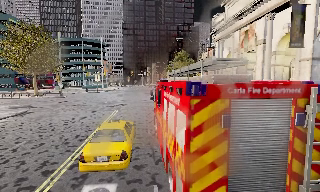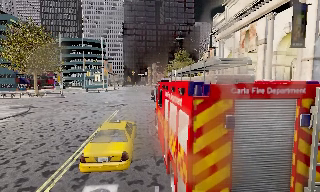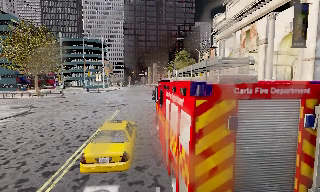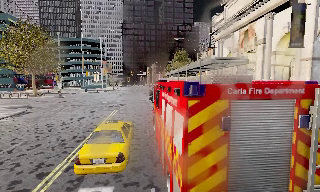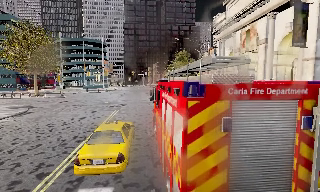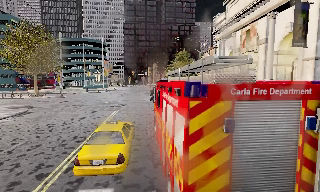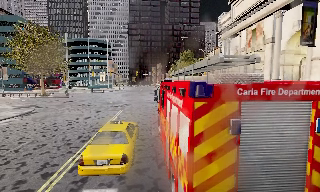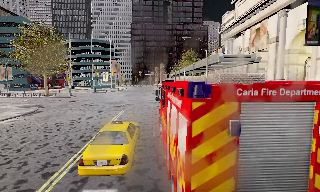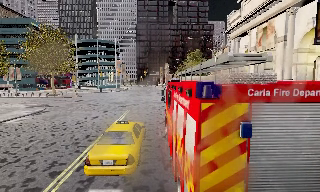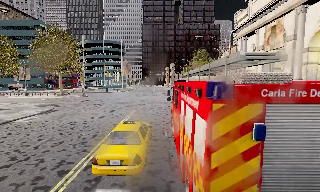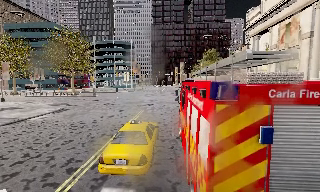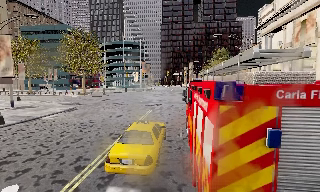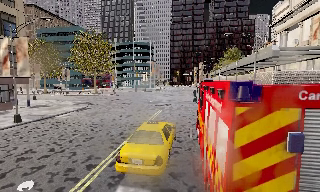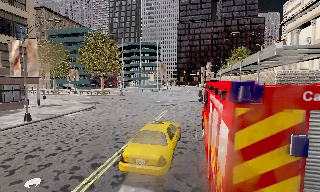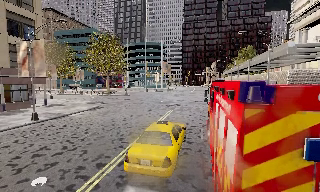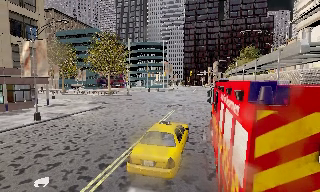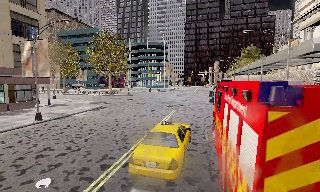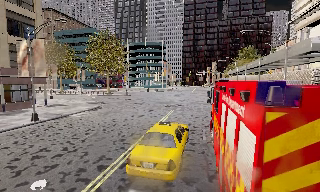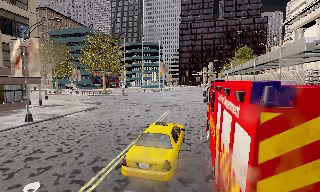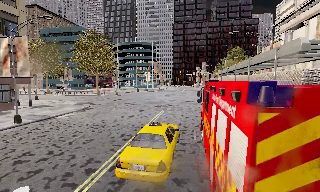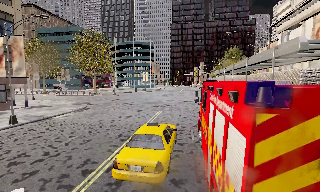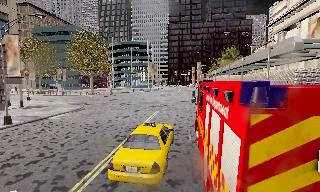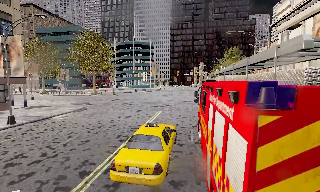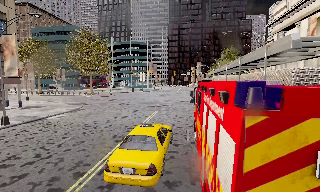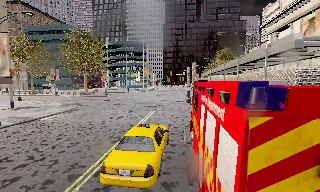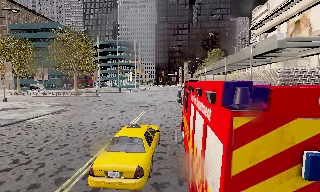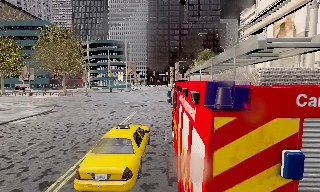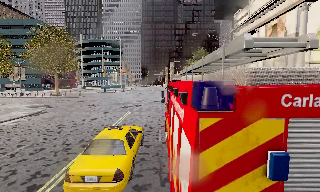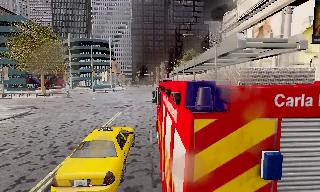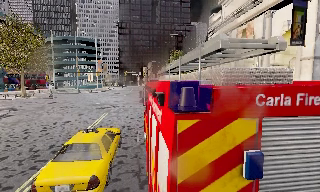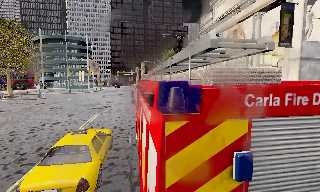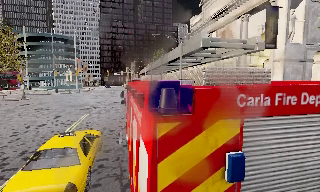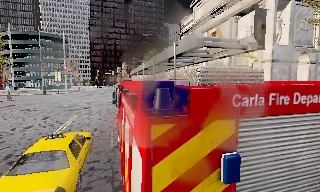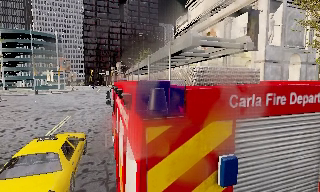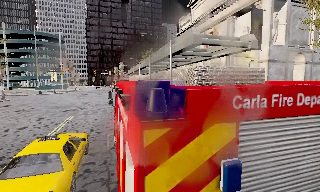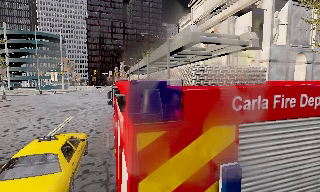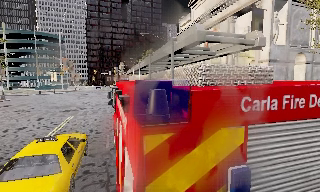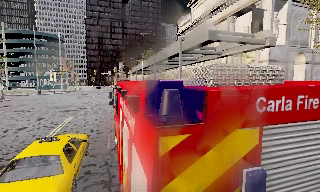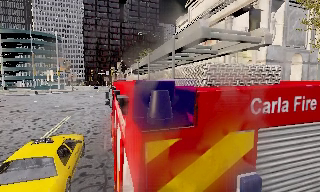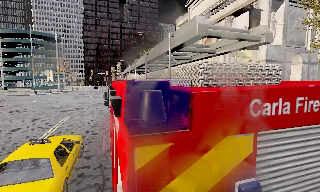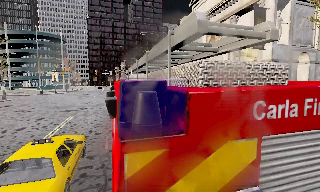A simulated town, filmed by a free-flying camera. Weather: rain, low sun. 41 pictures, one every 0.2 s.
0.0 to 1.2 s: The camera shifts only a little, or ends up much as it began.
1.2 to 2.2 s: The scene slides to the right, as the camera pans about 10 degrees to its left.
2.2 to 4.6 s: The camera travels forward, about 0.5 m, so what stands in front looms larger.
4.6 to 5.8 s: The camera swings to its right by about 15 degrees, and the scene slides to the left.
5.8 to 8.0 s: The camera travels forward, about 0.5 m, so what stands in front looms larger.
The film runs forward here.
